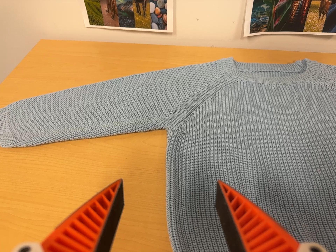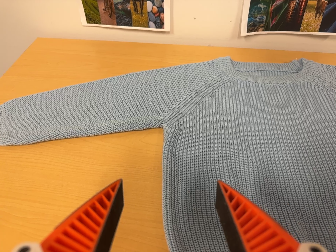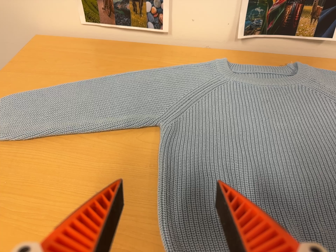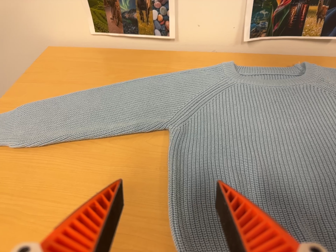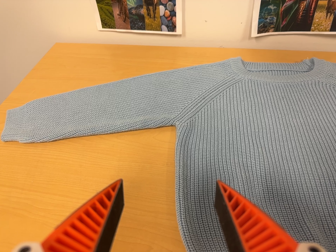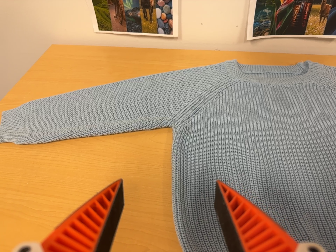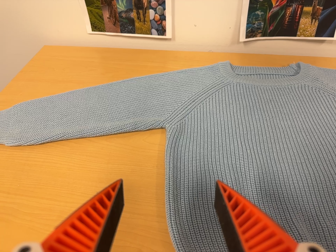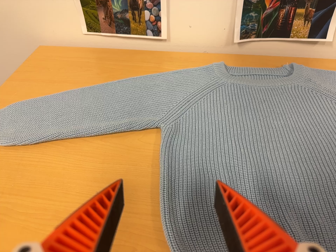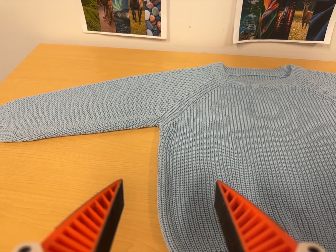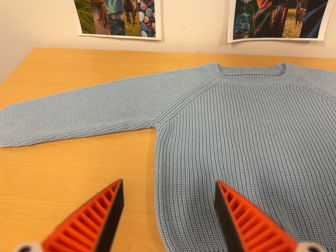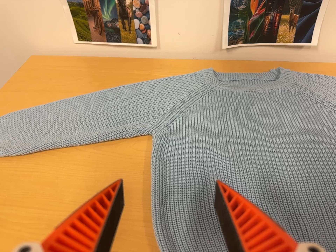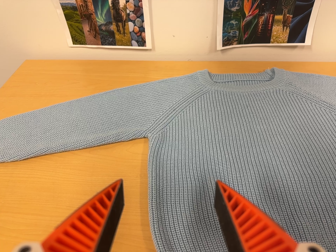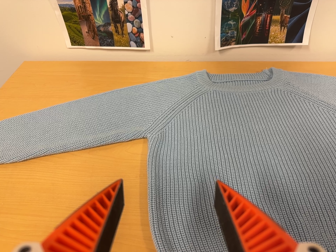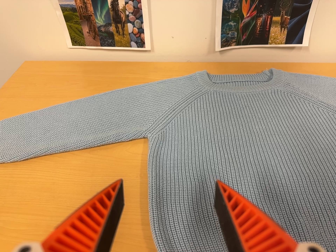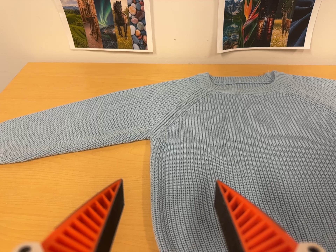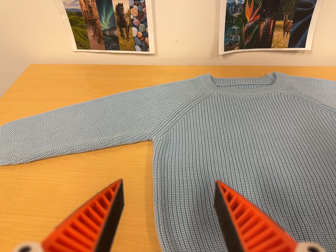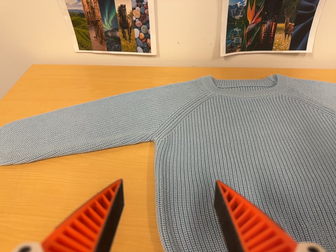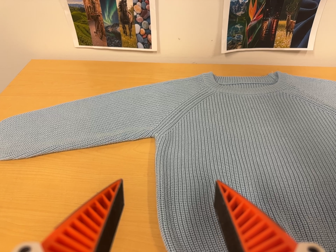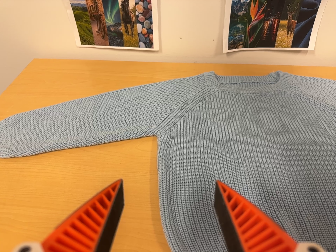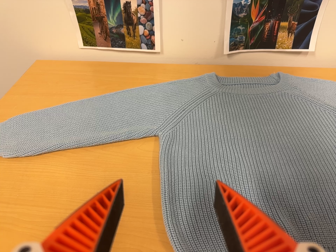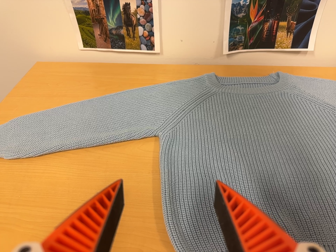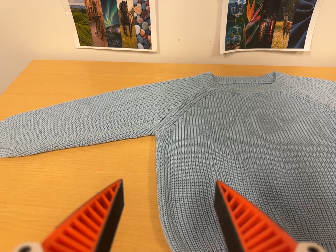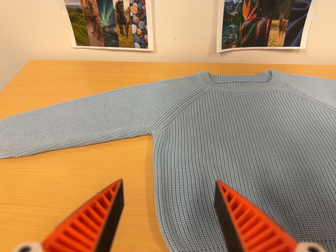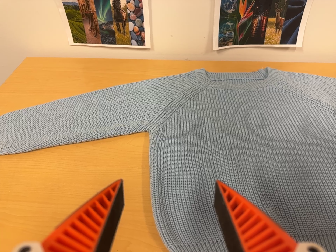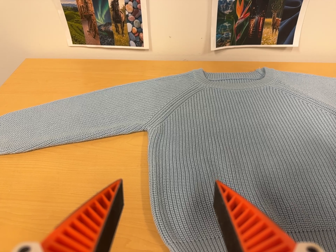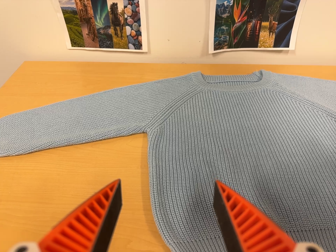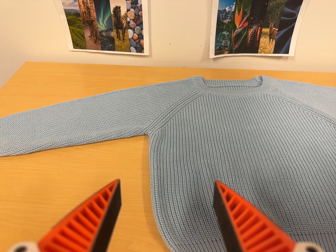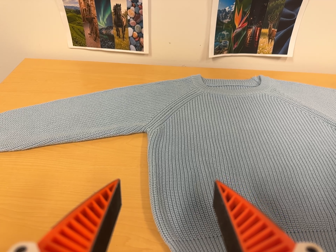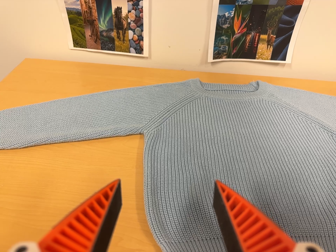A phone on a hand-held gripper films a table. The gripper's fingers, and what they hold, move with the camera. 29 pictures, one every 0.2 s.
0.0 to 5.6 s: The camera travels backward and toward the bottom of its view, about 8 cm, so what stands in front gets smaller.
The film runs backward here.
